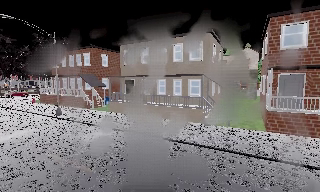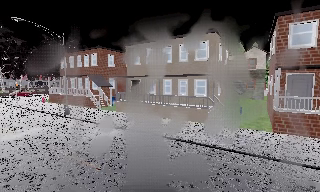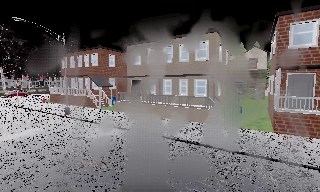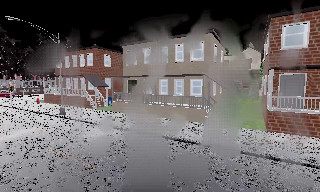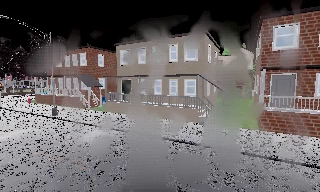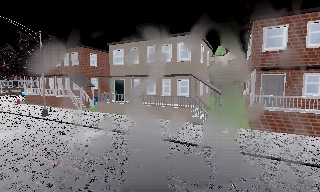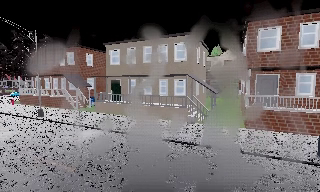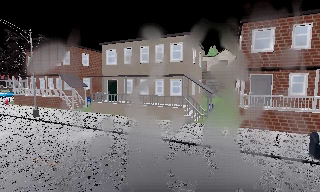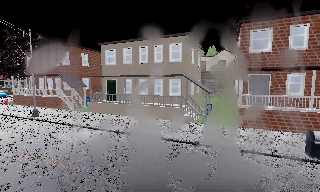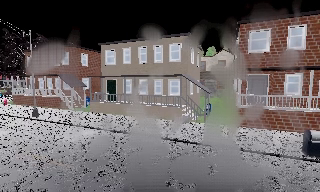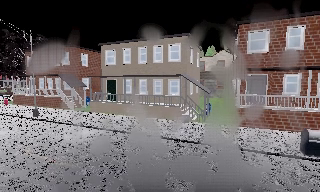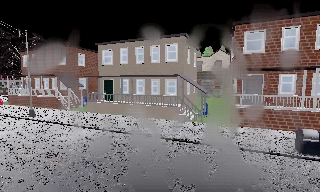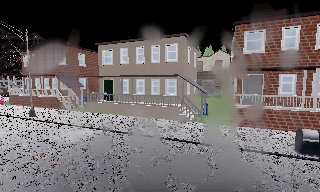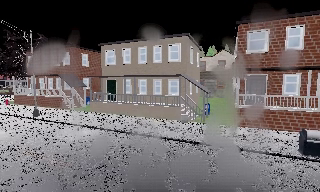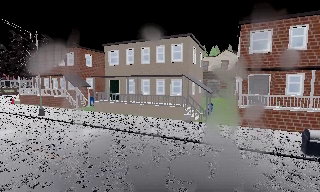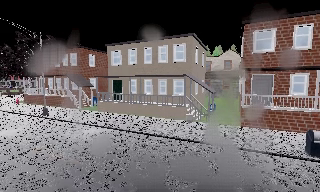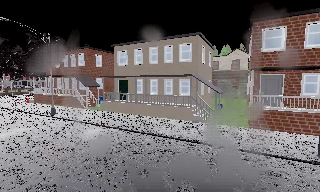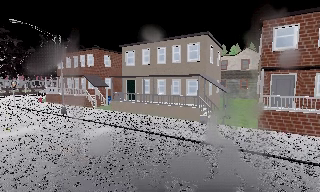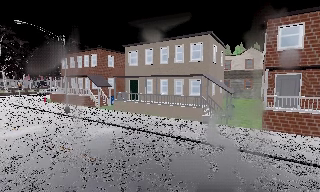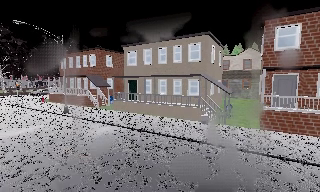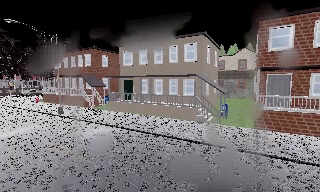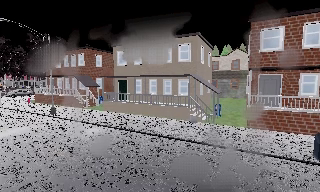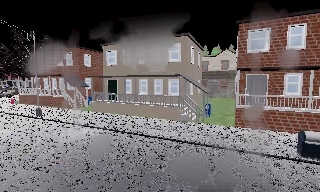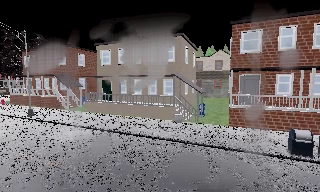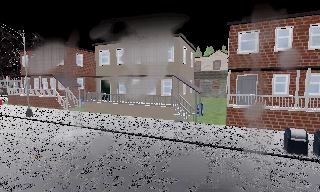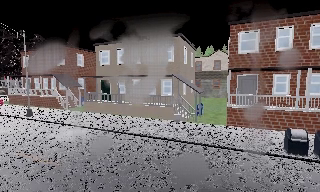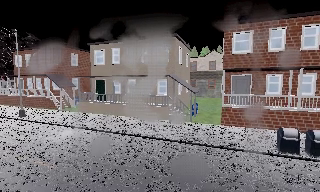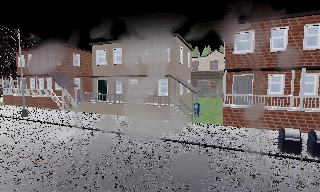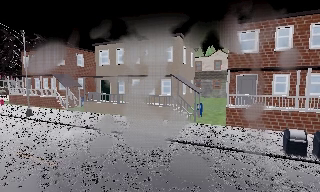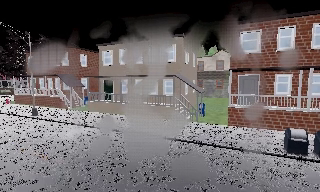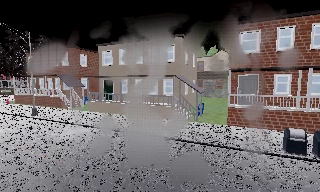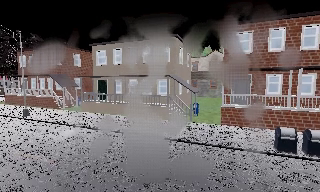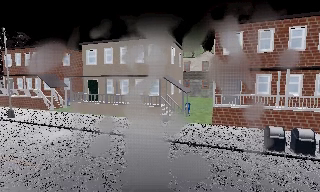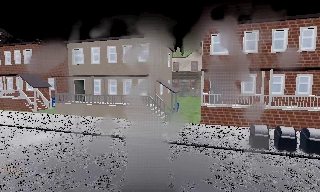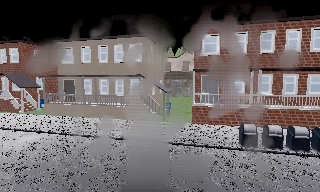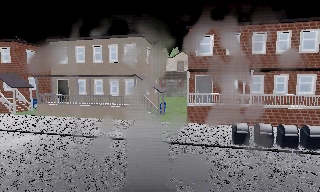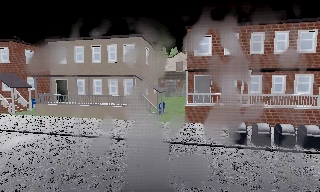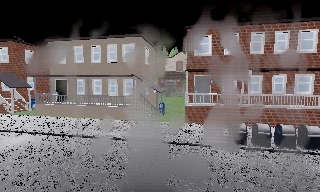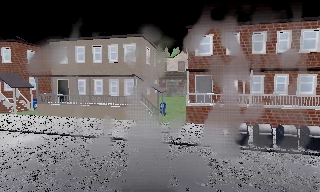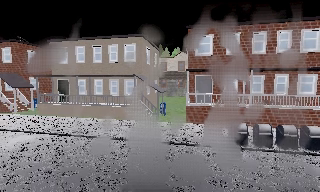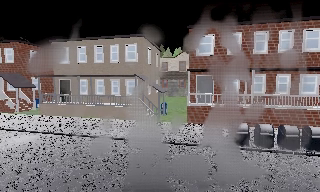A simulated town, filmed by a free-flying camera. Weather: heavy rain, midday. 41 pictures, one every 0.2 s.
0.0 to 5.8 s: The camera travels backward and to its right, about 1.5 m, so what stands in front gets smaller.
5.8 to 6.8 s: The scene slides to the left, as the camera pans about 10 degrees to its right.
6.8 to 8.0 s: The camera shifts only a little, or ends up much as it began.
The film runs forward here.
